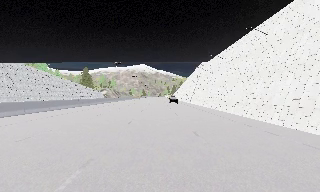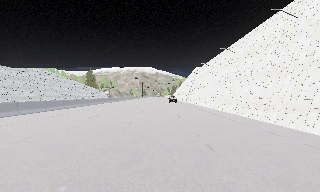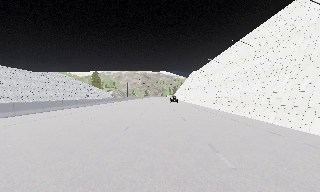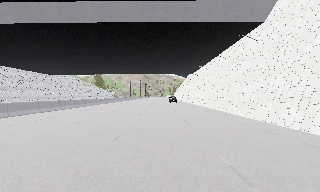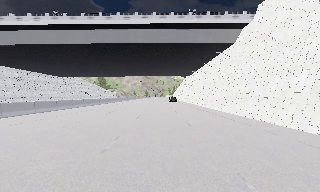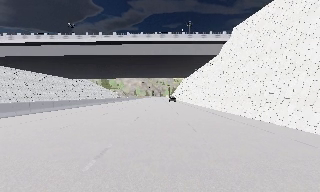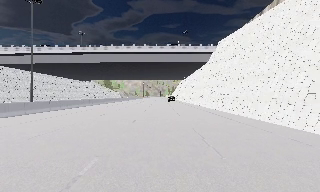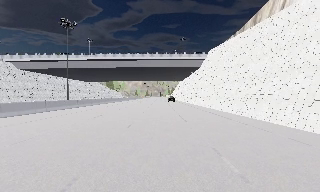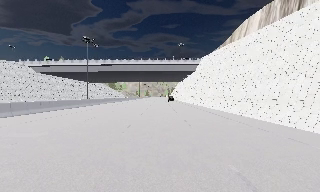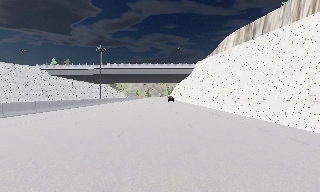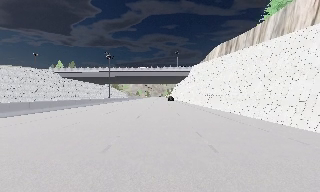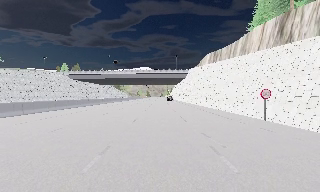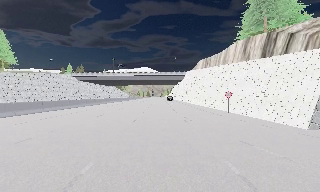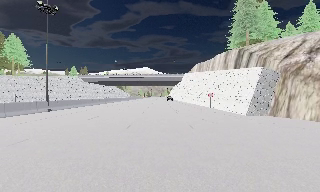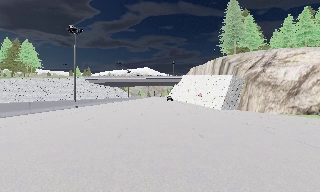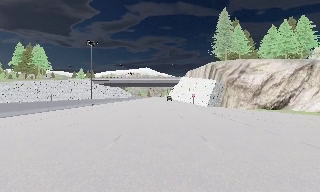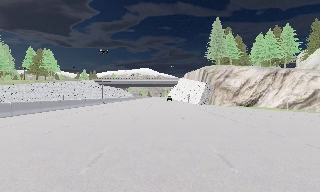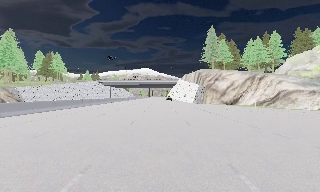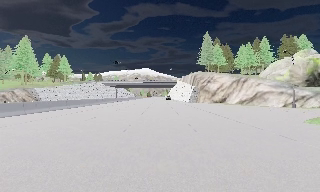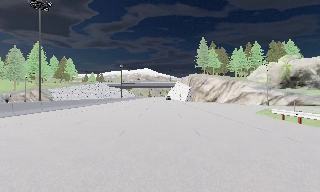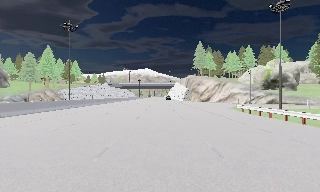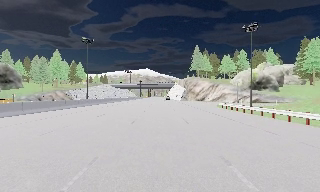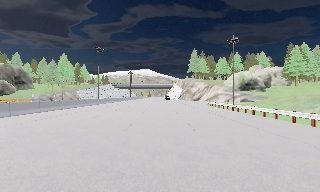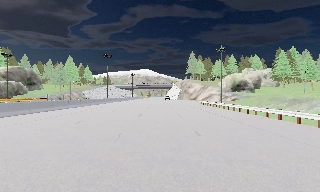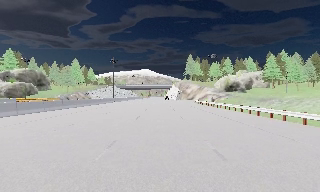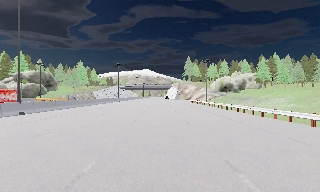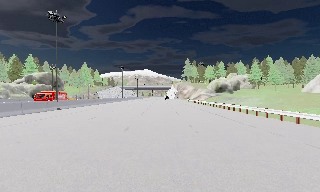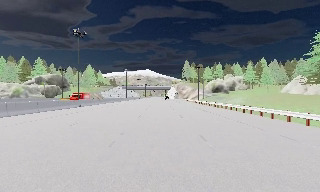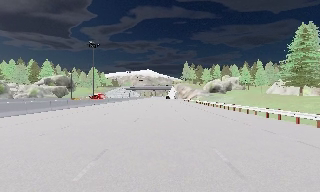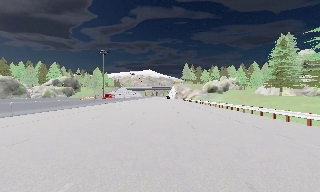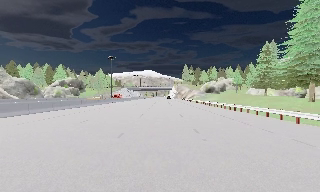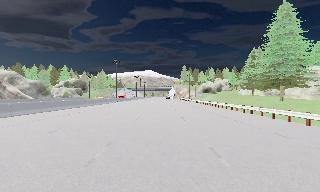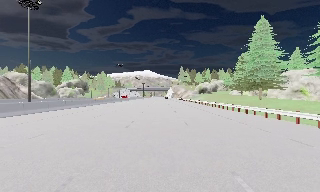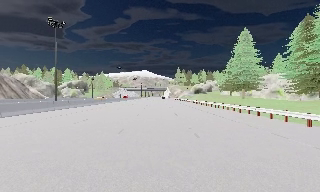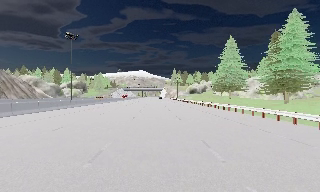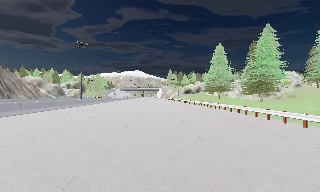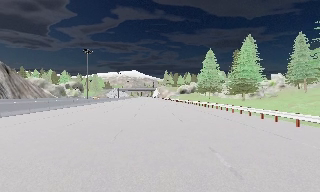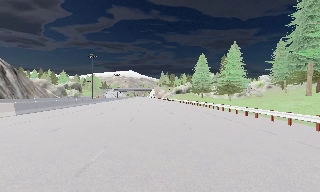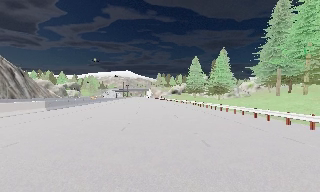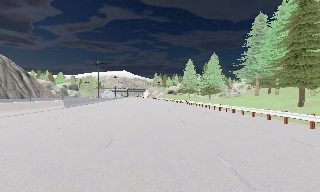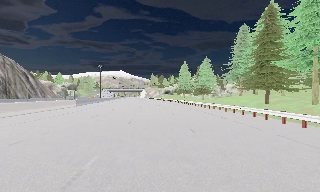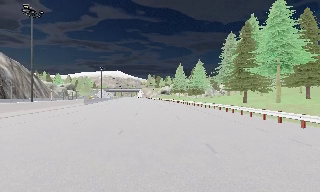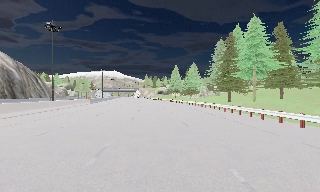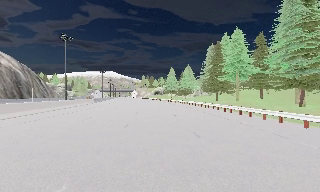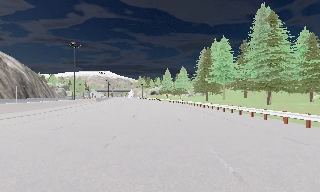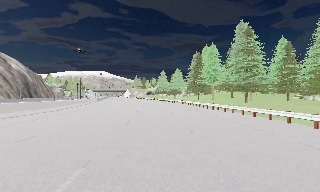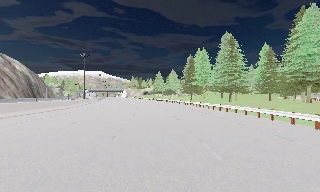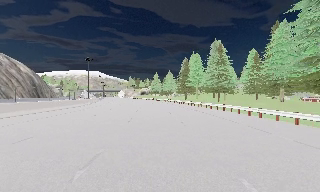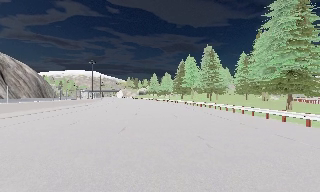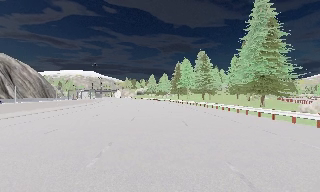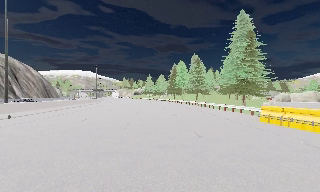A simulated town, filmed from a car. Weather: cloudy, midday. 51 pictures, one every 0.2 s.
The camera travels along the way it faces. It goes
backward.
0.0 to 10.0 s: The camera swings to its right by about 20 degrees, and the scene slides to the left. It travels backward, about 260 m, so what stands in front gets smaller.
The film runs backward here.
